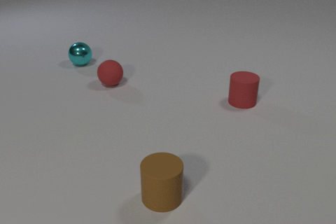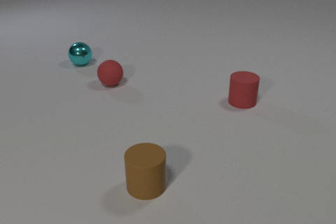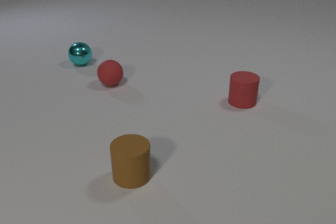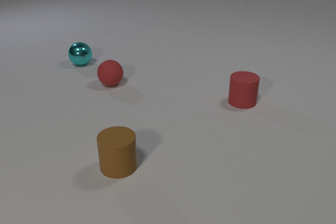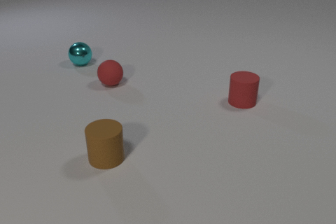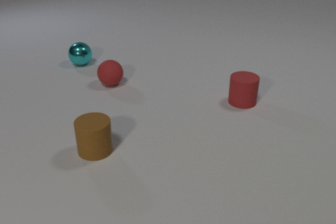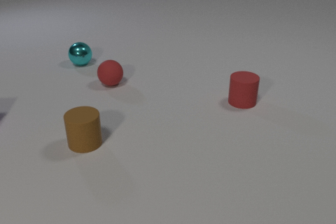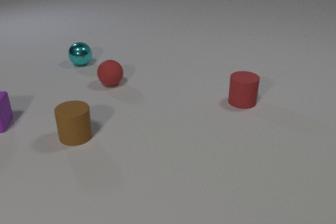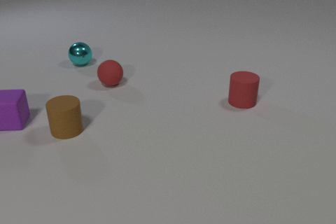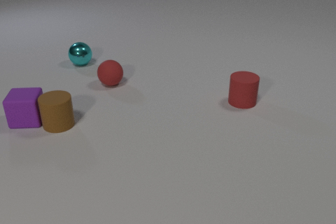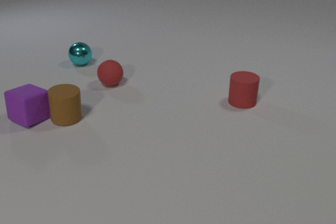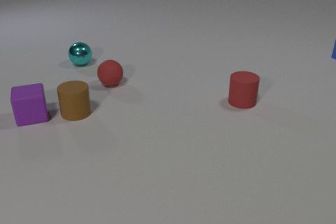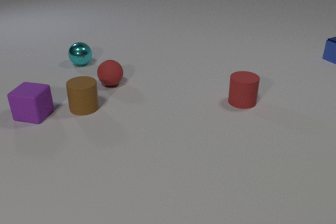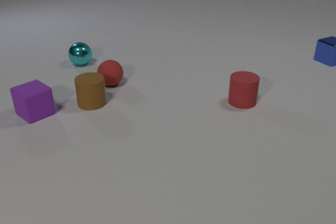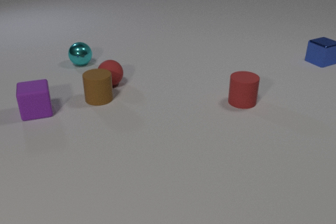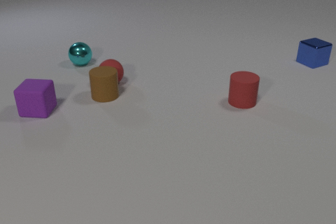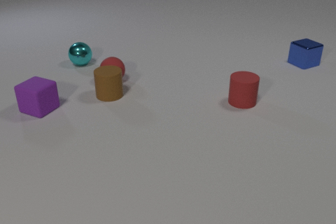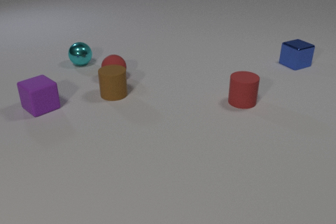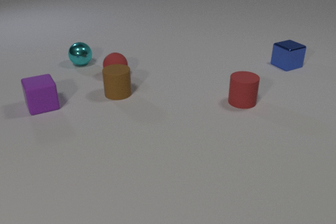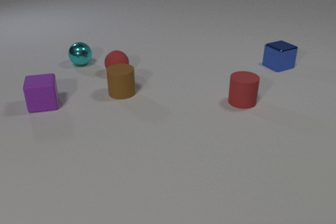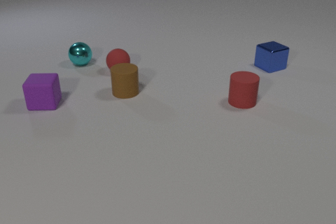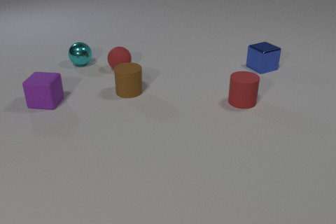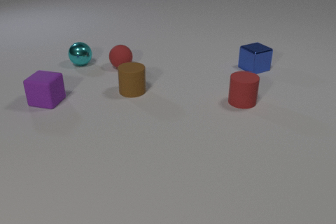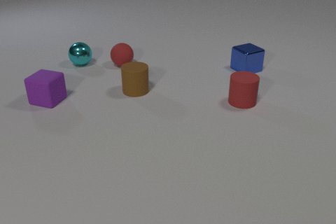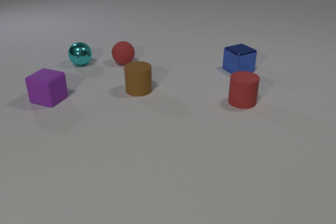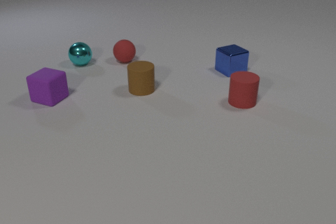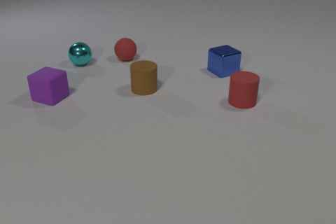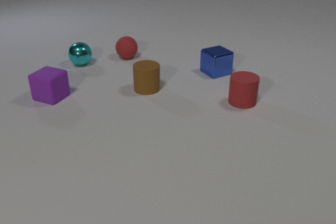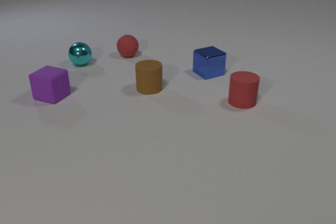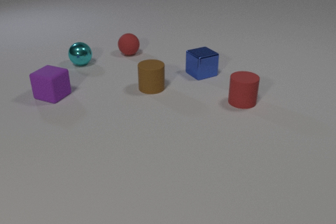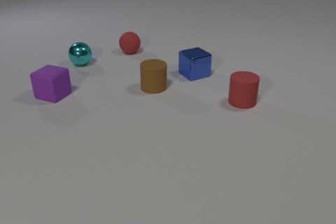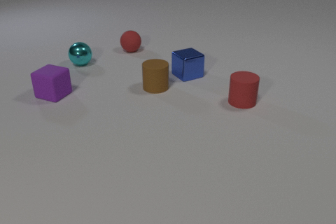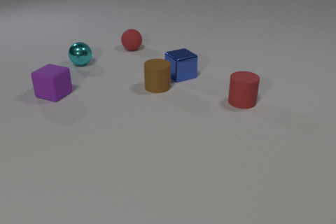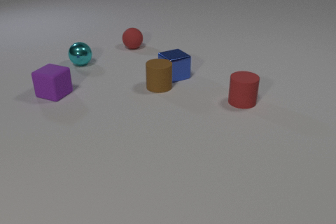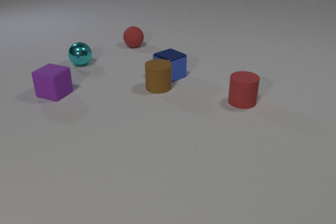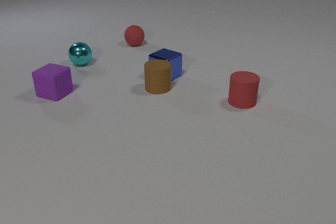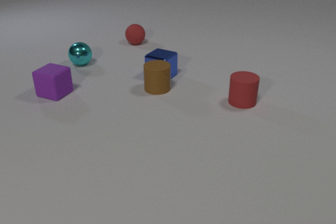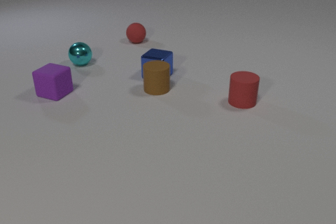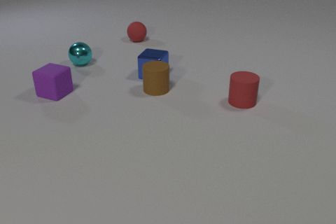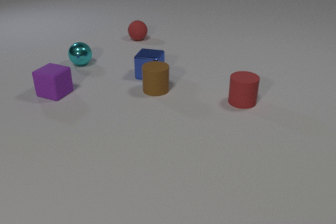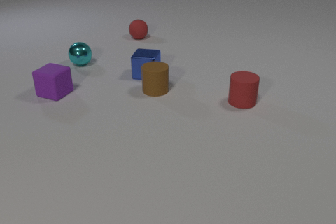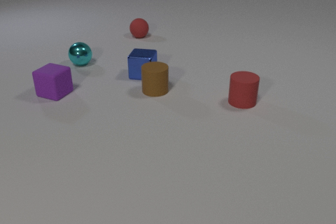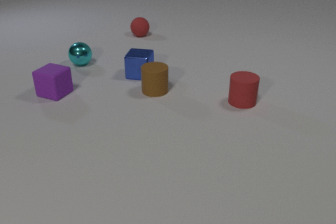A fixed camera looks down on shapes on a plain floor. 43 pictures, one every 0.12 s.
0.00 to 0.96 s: The purple rubber cube comes in at the left edge, slides to the right. The brown rubber cylinder slides away from the camera and to the left.
0.96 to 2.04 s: The purple rubber cube slides to the right and away from the camera. The brown rubber cylinder slides away from the camera and to the right. The red rubber sphere rolls away from the camera. The blue metal cube comes in at the right edge, slides to the left and toward the camera. The purple rubber cube and the brown rubber cylinder collide. The brown rubber cylinder and the red rubber sphere collide.
2.04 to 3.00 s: The purple rubber cube slides away from the camera and to the right. The brown rubber cylinder slides to the right. The red rubber sphere rolls away from the camera. The blue metal cube slides to the left and toward the camera.
3.00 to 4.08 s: The purple rubber cube slides away from the camera. The brown rubber cylinder slides to the right. The red rubber sphere rolls away from the camera. The blue metal cube slides to the left. The brown rubber cylinder and the blue metal cube collide.
4.08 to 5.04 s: The brown rubber cylinder slides toward the camera. The red rubber sphere rolls away from the camera. The blue metal cube slides to the left, spins so that its near face slides to the right, counterclockwise seen from above.
Are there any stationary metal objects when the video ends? yes.
What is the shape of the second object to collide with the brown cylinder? sphere.
Are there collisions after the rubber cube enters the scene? yes.
